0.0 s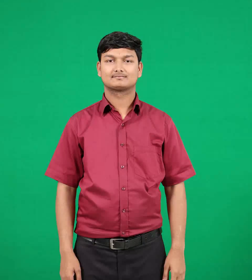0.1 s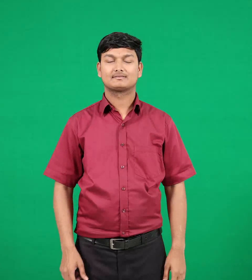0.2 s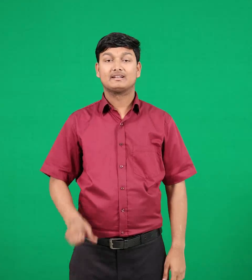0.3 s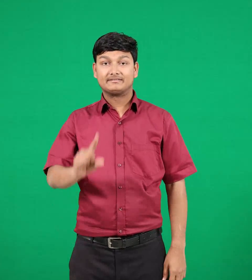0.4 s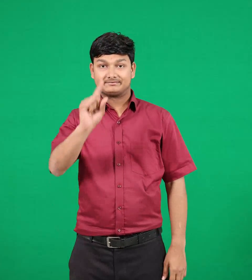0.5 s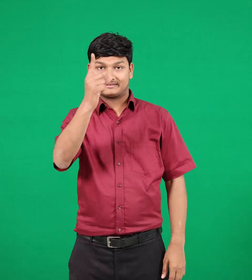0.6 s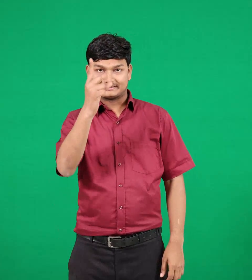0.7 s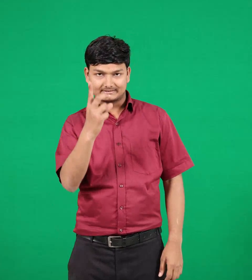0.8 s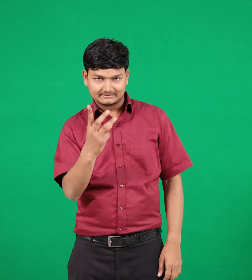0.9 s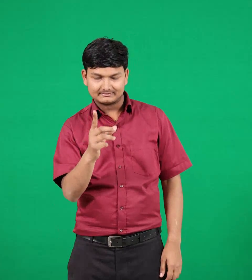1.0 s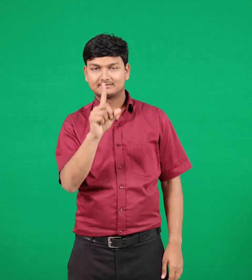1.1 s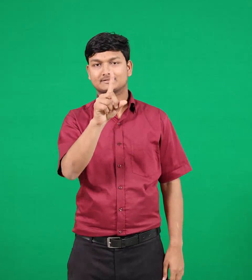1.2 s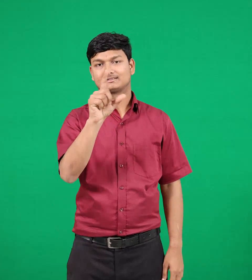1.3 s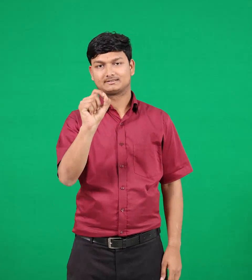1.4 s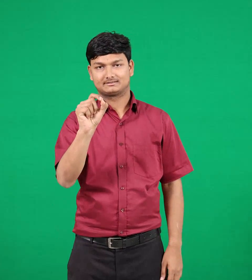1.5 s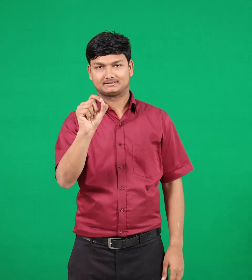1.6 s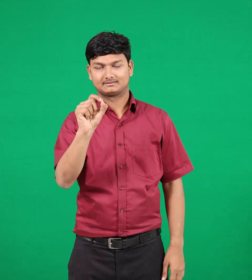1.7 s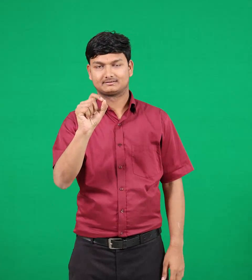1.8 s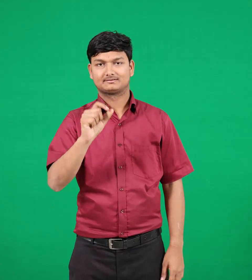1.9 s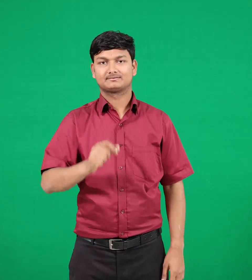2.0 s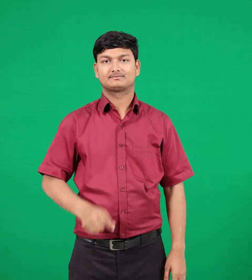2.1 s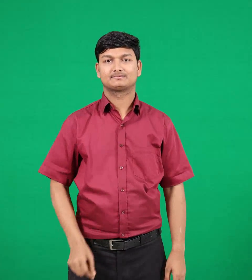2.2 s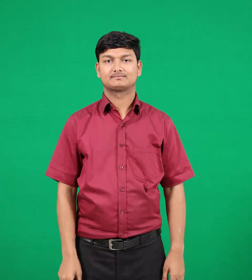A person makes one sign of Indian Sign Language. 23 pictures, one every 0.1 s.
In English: tenth
